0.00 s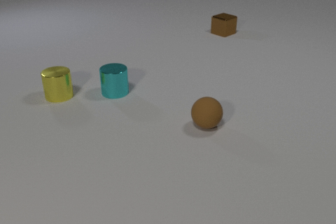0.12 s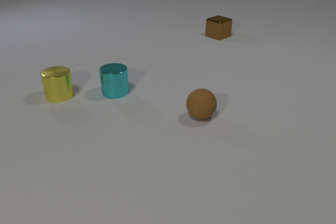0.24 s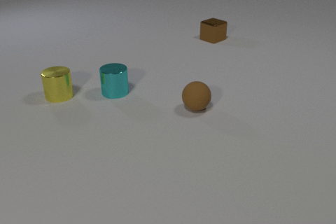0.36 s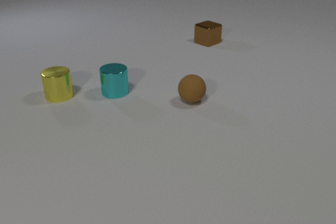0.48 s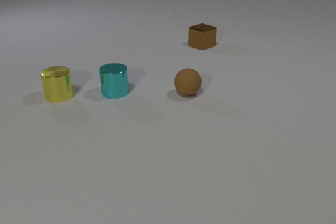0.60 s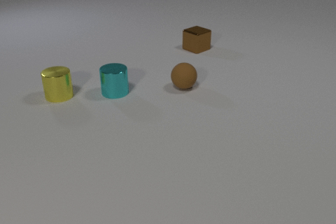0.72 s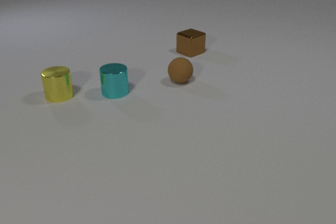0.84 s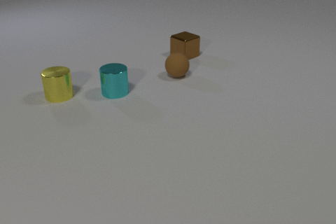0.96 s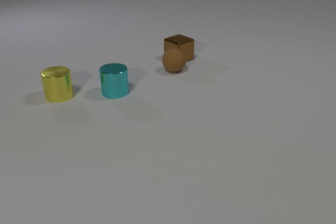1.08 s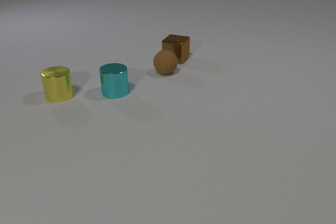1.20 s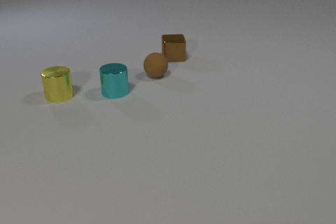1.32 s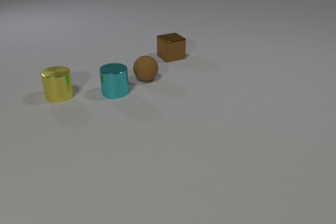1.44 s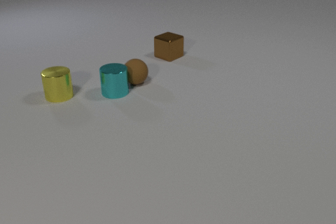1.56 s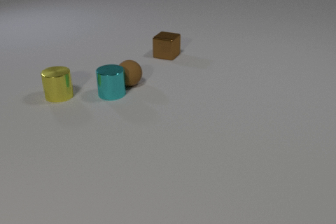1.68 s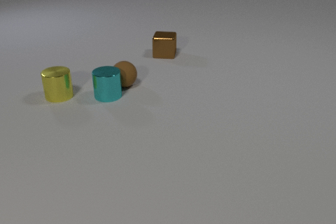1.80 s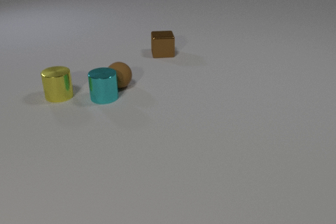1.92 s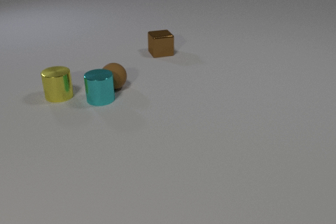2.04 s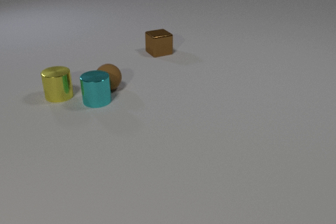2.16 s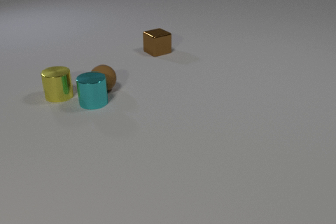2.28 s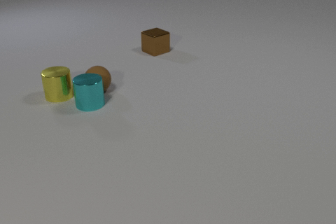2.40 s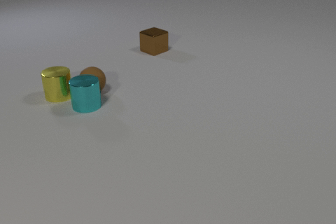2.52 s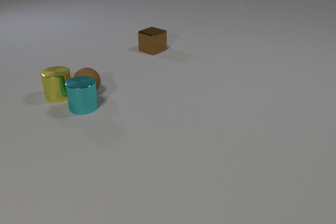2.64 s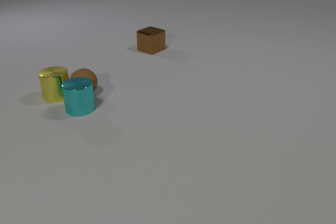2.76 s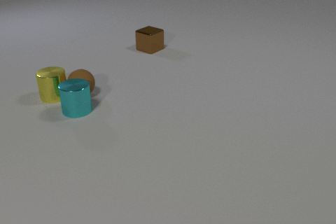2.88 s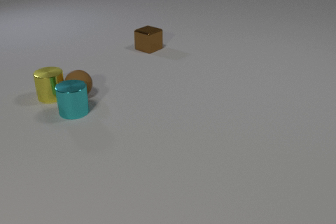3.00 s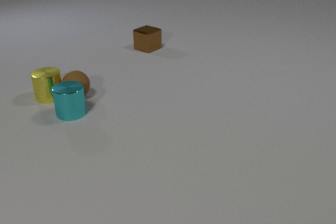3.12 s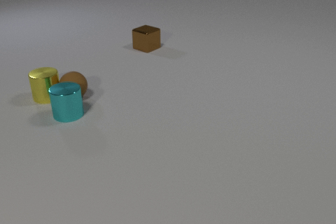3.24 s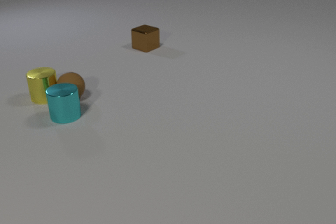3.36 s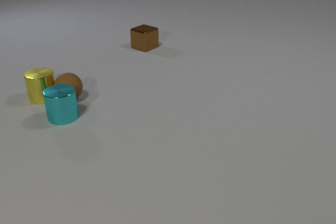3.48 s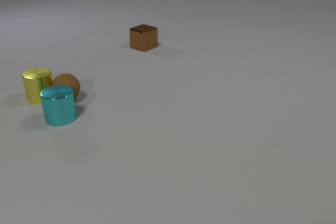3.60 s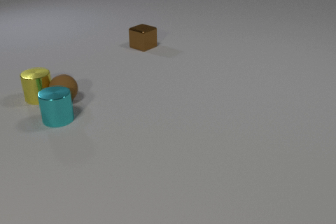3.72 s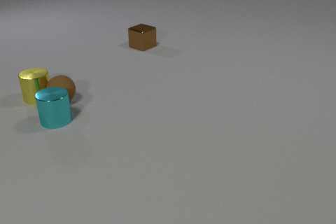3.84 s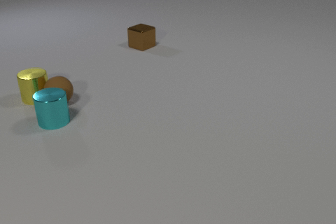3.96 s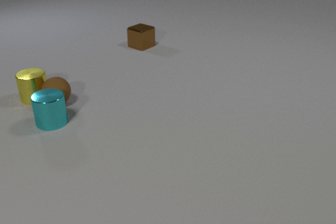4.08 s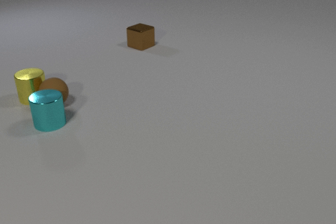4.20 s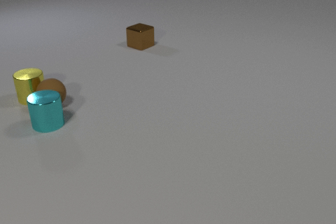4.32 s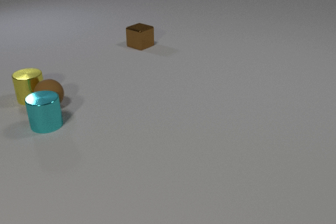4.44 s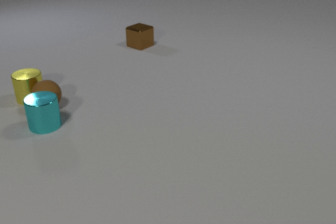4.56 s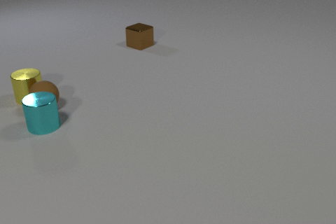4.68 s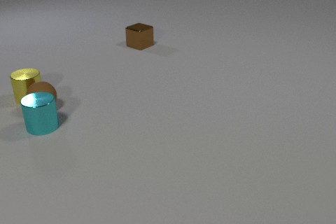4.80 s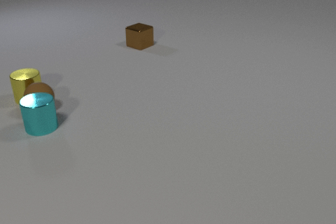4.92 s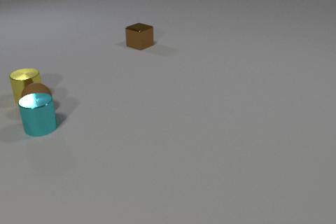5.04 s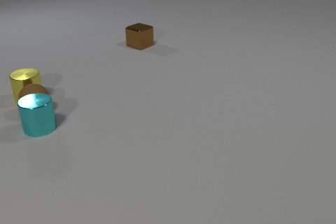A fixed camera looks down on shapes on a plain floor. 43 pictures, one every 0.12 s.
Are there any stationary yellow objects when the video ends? yes.
What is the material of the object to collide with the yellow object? rubber.
How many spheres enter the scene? 0.
0.00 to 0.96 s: The brown metal cube slides toward the camera and to the left. The brown rubber sphere rolls away from the camera.
0.96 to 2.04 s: The brown metal cube slides to the left and away from the camera, spins so that its near face slides to the right, counterclockwise seen from above. The brown rubber sphere rolls to the left and toward the camera. The cyan metal cylinder slides to the left and toward the camera. The brown metal cube and the brown rubber sphere collide. The brown rubber sphere and the cyan metal cylinder collide.
2.04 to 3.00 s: The brown metal cube slides away from the camera and to the left, spins so that its near face slides to the right, counterclockwise seen from above. The brown rubber sphere rolls to the left. The cyan metal cylinder slides to the left and toward the camera. The yellow metal cylinder slides to the left. The brown rubber sphere and the yellow metal cylinder collide.
3.00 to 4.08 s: The brown metal cube slides away from the camera and to the left. The brown rubber sphere rolls to the left and toward the camera. The cyan metal cylinder slides to the left and toward the camera. The yellow metal cylinder slides to the left.
4.08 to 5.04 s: The brown rubber sphere rolls to the left and toward the camera. The cyan metal cylinder slides to the left.
